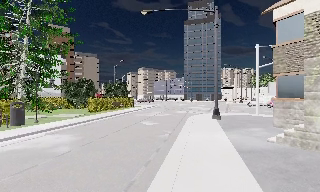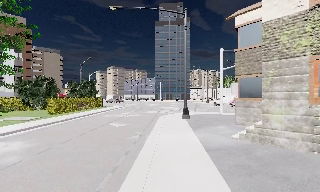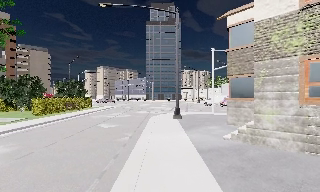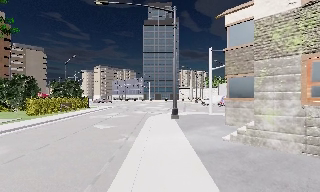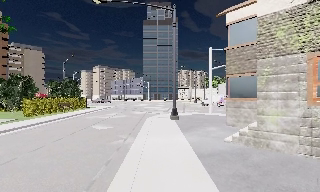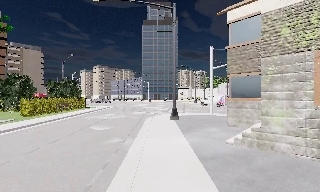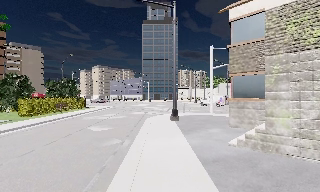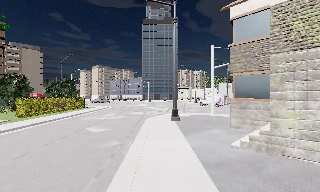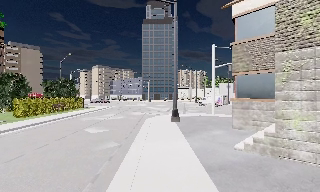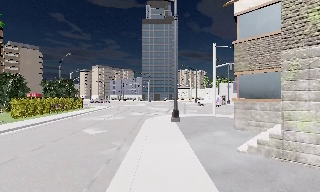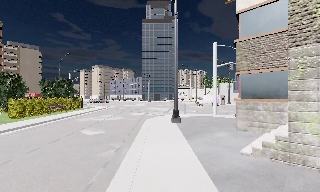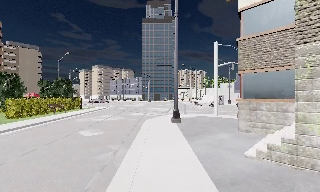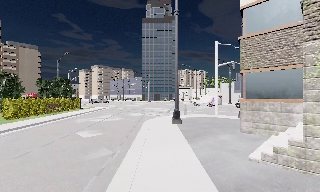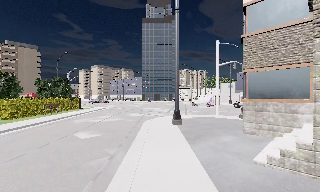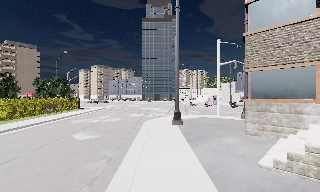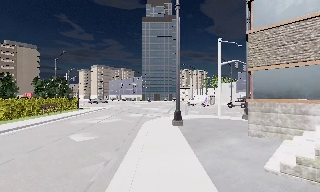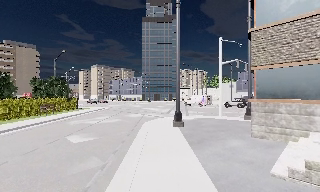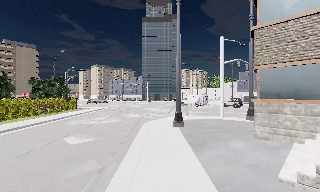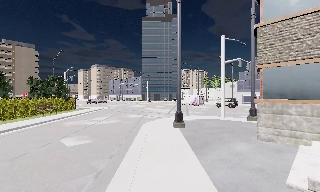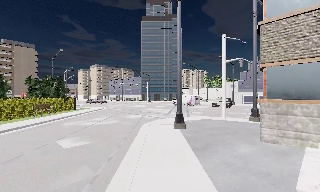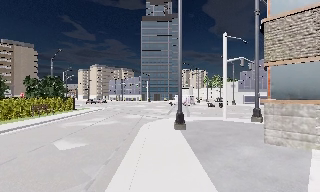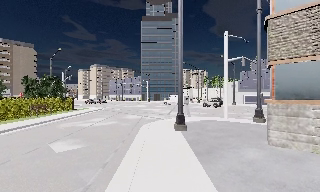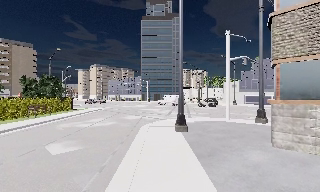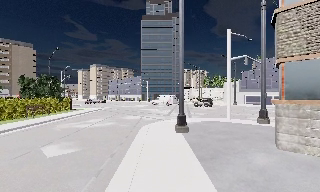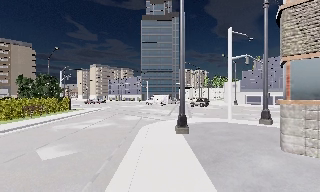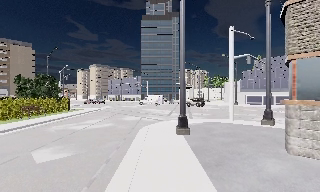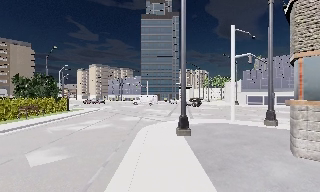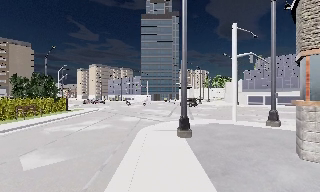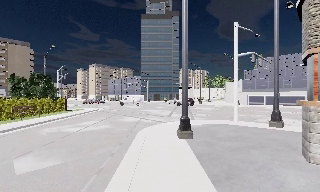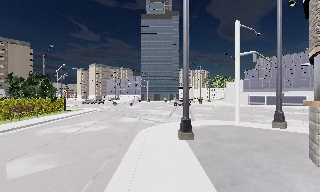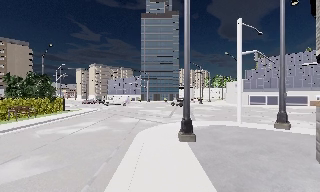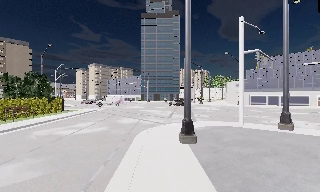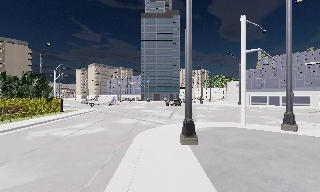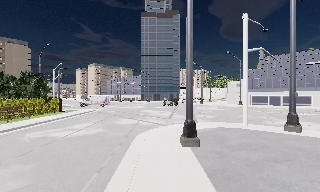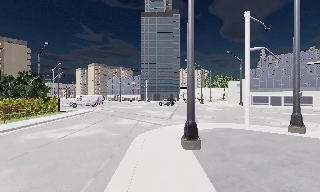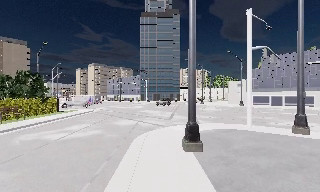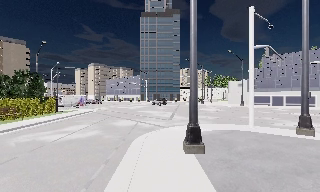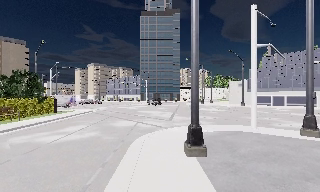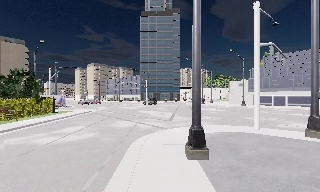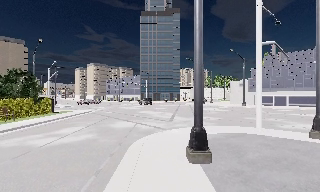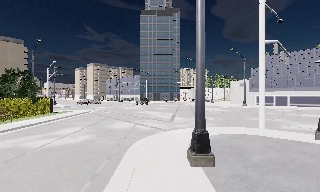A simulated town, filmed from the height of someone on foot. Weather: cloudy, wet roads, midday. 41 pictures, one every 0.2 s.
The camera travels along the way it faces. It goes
forward.
0.0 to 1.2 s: The camera swings to its right by about 15 degrees, and the scene slides to the left. It travels forward, about 1.5 m, so what stands in front looms larger.
1.2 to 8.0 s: The camera travels forward, about 9 m, so what stands in front looms larger.
The film runs forward here.
